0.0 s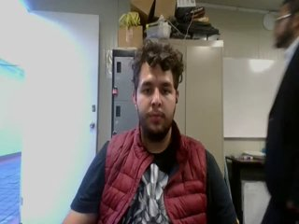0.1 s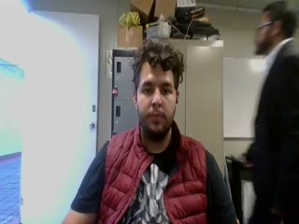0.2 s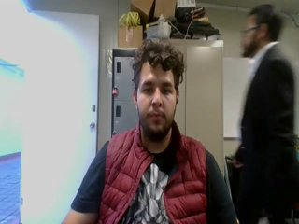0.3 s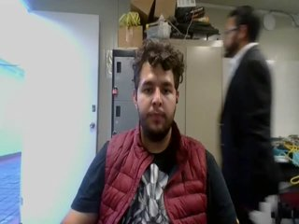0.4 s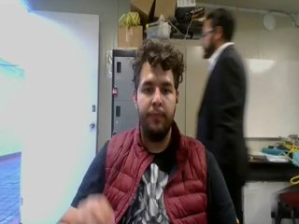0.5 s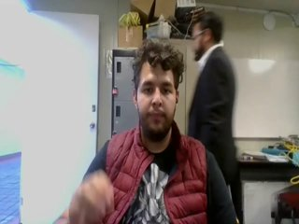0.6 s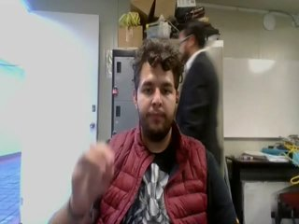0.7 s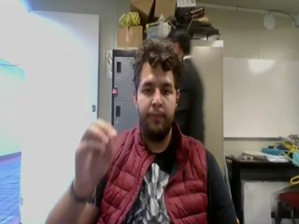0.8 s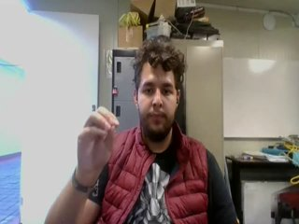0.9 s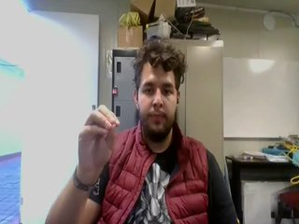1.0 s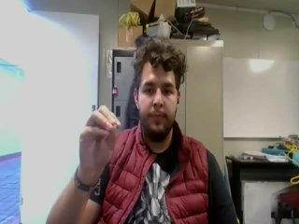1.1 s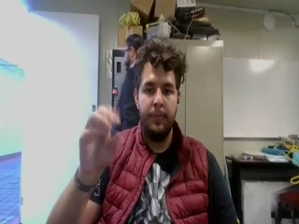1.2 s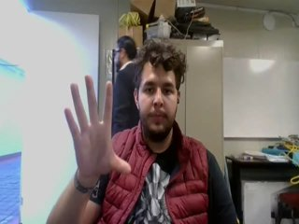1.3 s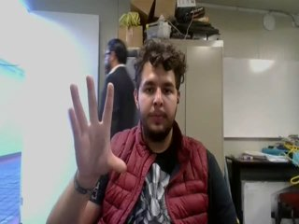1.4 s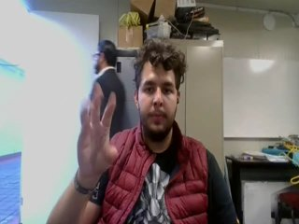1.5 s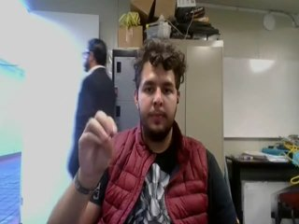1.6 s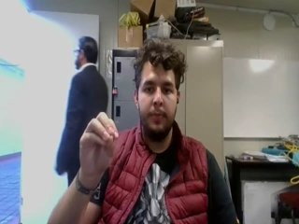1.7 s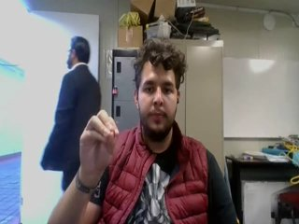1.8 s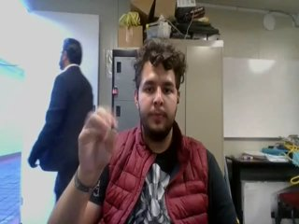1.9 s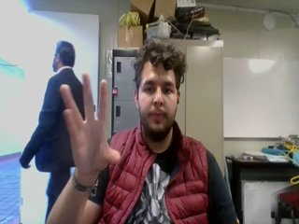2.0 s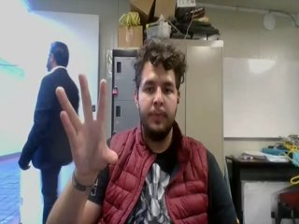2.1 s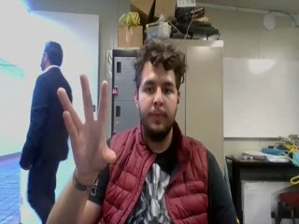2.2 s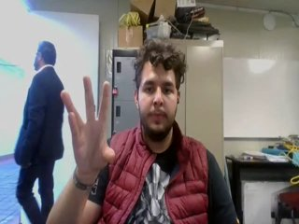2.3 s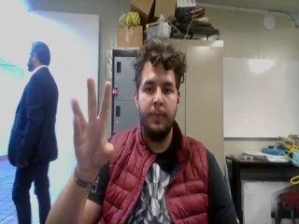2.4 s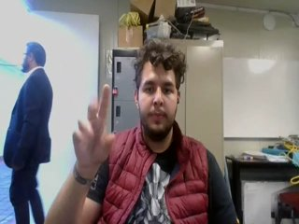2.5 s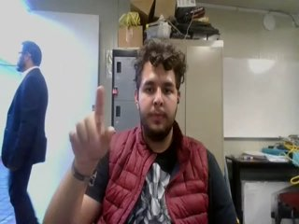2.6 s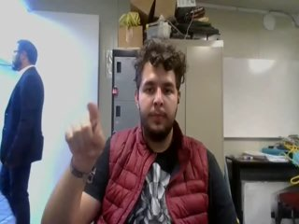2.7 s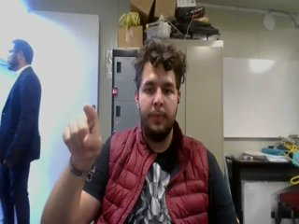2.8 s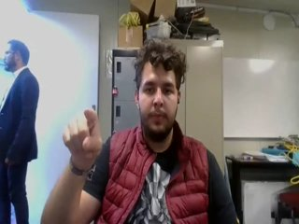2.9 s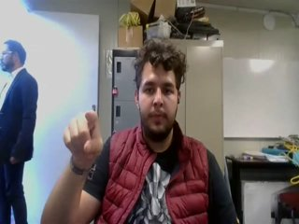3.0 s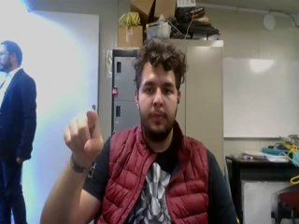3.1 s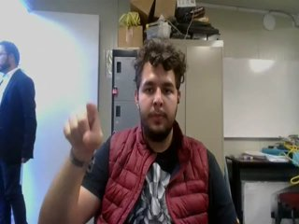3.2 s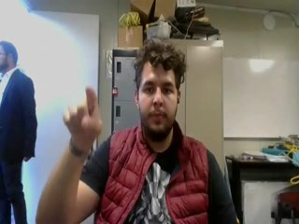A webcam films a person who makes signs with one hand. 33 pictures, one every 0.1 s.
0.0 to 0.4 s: Non-gesture.
0.5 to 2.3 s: Open twice.
2.4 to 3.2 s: Pointing with one finger.
